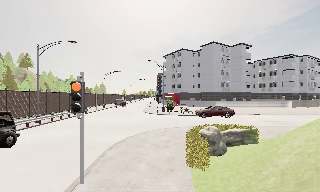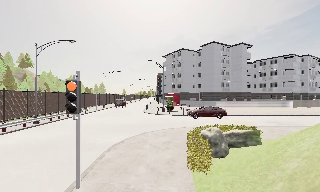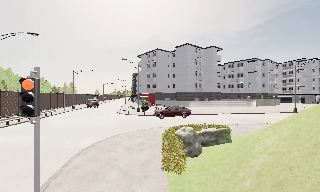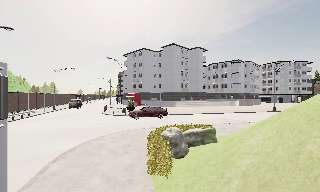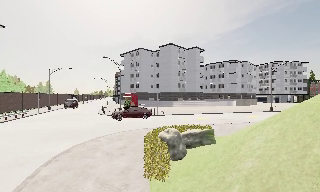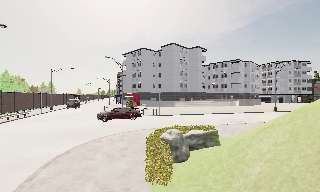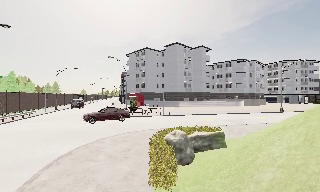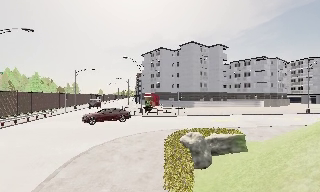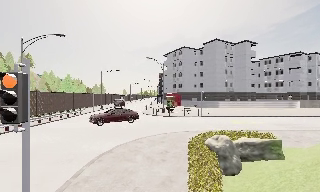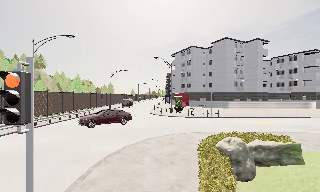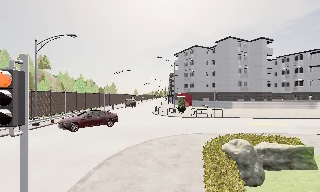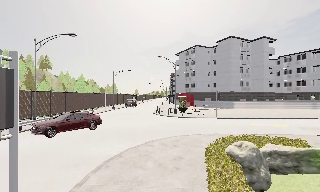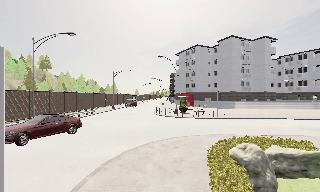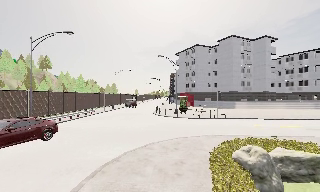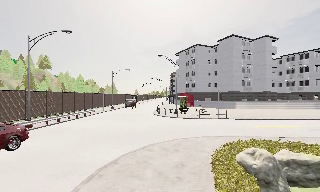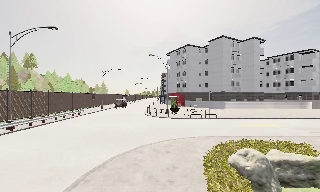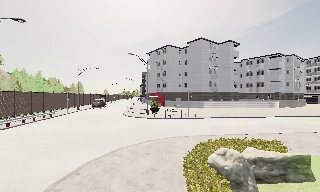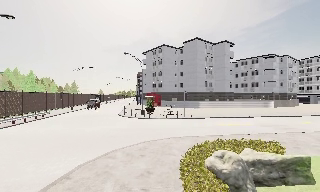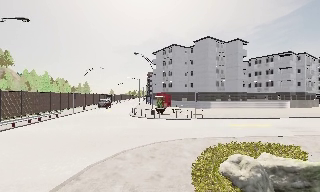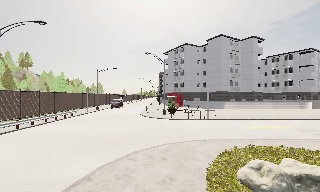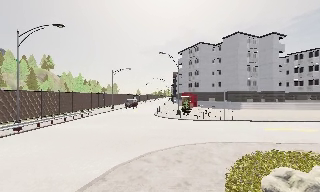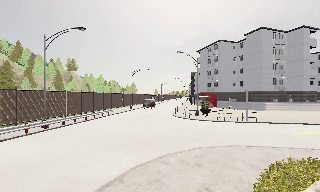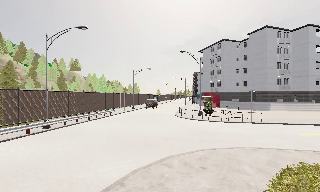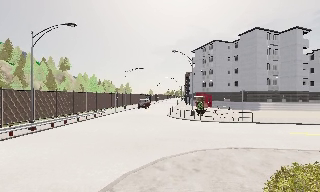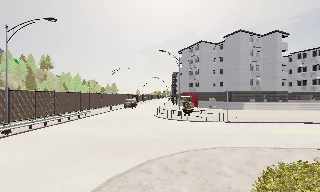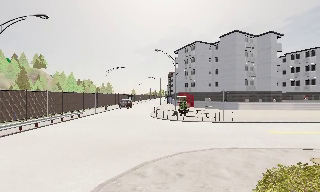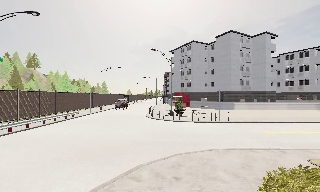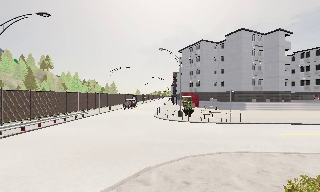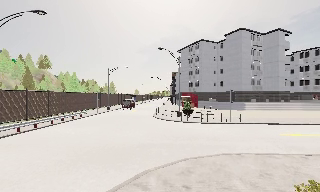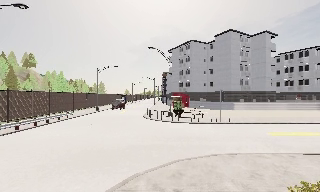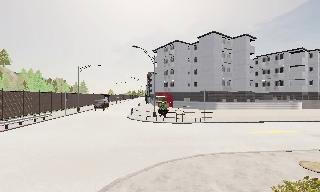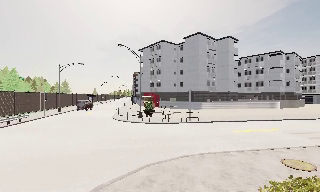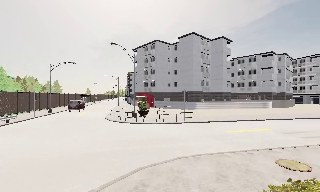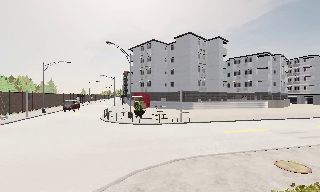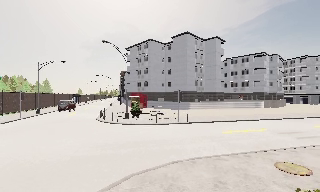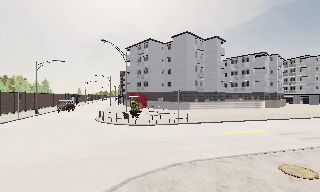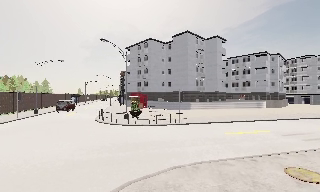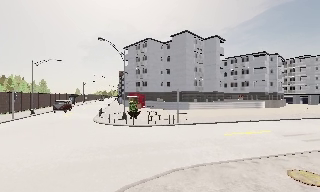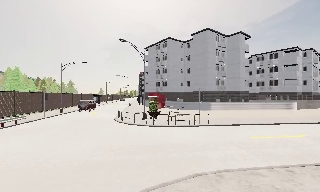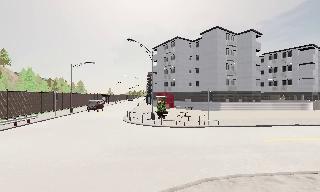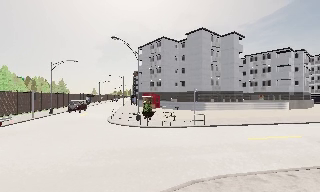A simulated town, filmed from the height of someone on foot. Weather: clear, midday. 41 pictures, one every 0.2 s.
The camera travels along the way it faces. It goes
forward.
0.0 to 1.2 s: The camera pans to its right, which is clockwise from overhead, by about 15 degrees. It travels forward, about 1.5 m, so what stands in front looms larger.
1.2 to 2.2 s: The scene slides to the right, as the camera pans about 15 degrees to its left. It travels forward, about 1 m, so what stands in front looms larger.
2.2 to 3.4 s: The camera pans to its right, which is clockwise from overhead, by about 10 degrees. It travels forward, about 1.5 m, so what stands in front looms larger.
3.4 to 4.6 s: The scene slides to the right, as the camera pans about 15 degrees to its left. It travels forward, about 1.5 m, so what stands in front looms larger.
4.6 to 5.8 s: The camera travels forward, about 1.5 m, so what stands in front looms larger.
5.8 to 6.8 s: The camera swings to its right by about 15 degrees, and the scene slides to the left. It travels forward, about 1 m, so what stands in front looms larger.
6.8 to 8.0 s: The camera travels forward, about 1.5 m, so what stands in front looms larger.
The film runs forward here.
